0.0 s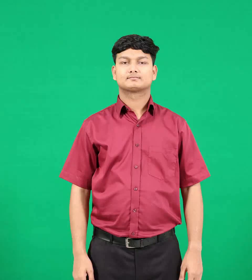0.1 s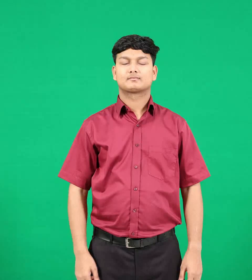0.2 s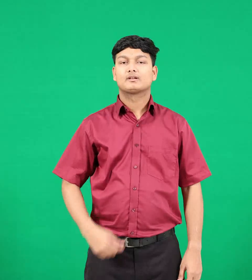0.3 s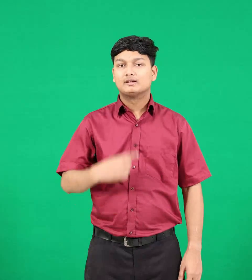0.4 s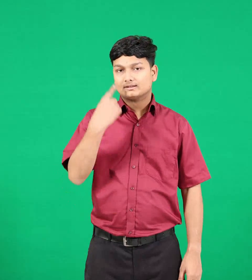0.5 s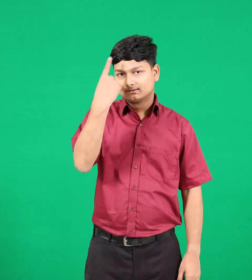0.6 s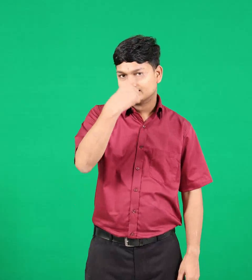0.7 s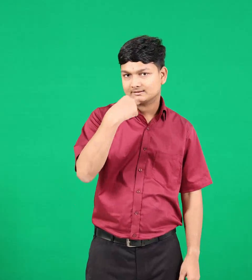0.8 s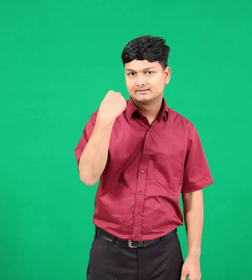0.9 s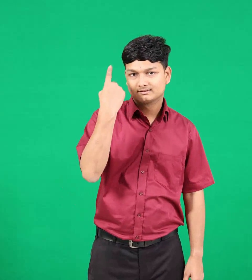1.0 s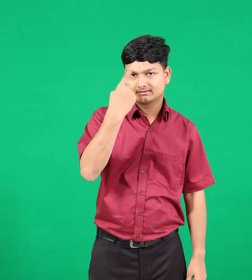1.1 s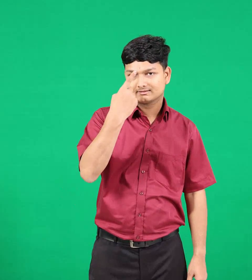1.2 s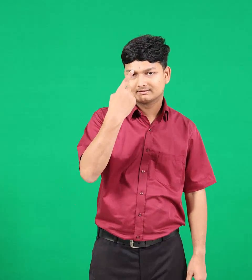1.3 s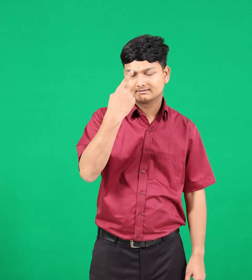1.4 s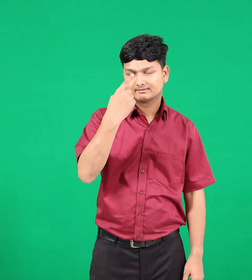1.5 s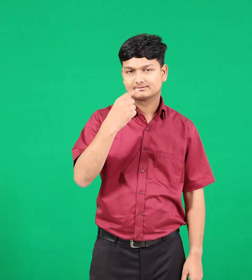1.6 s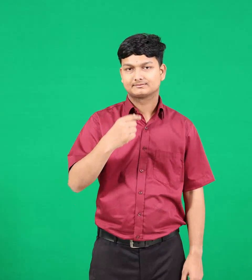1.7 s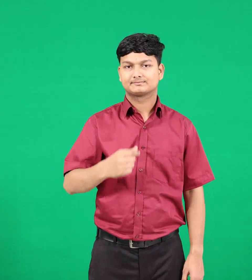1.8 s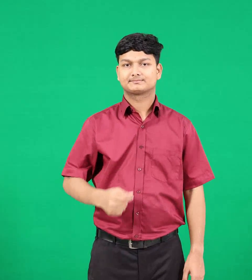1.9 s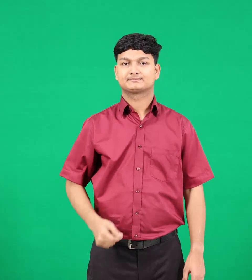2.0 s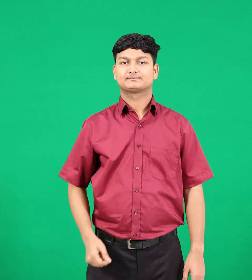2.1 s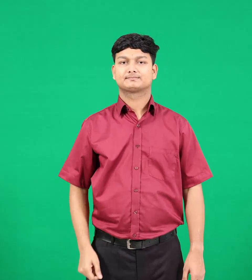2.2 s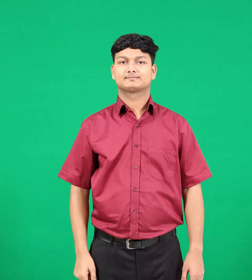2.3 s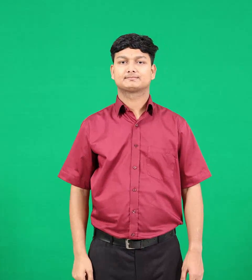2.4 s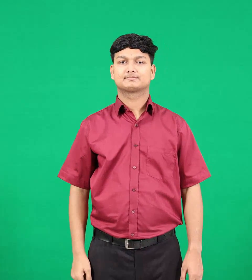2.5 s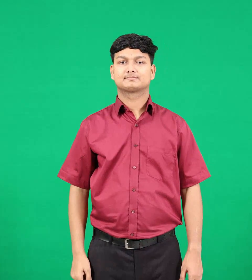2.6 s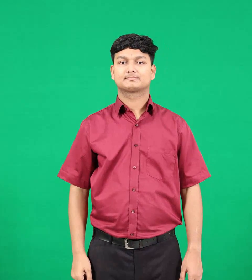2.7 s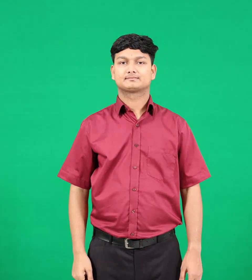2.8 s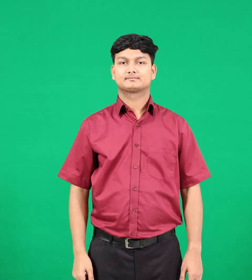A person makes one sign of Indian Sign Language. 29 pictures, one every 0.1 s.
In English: face
